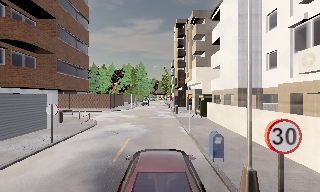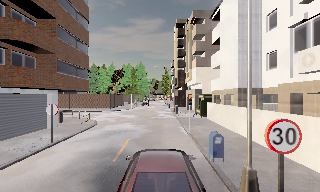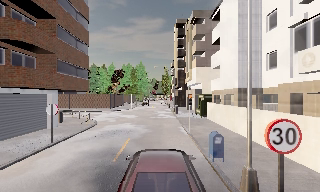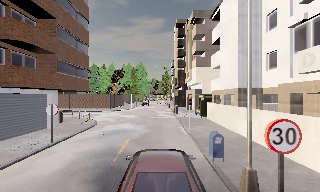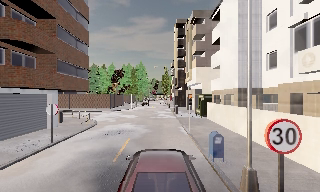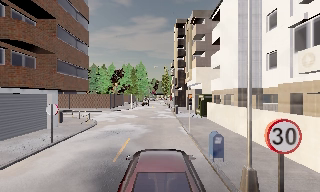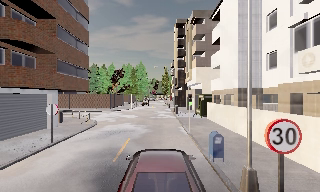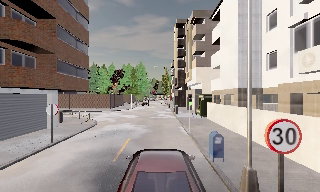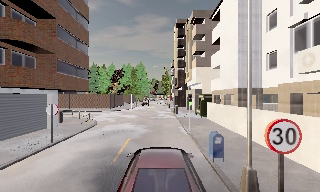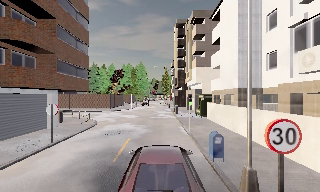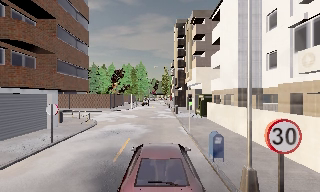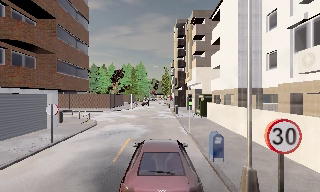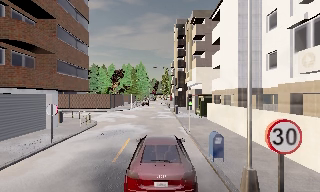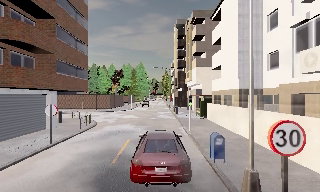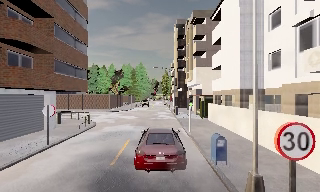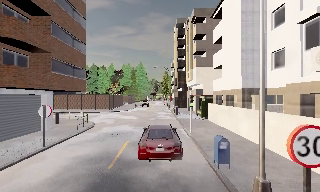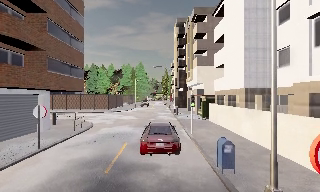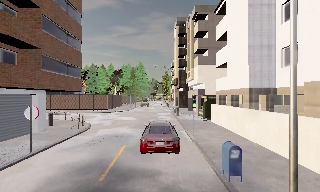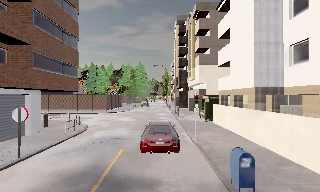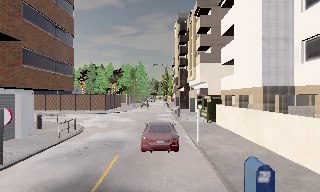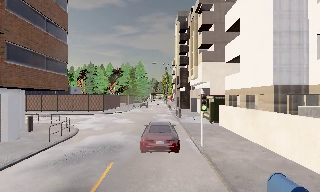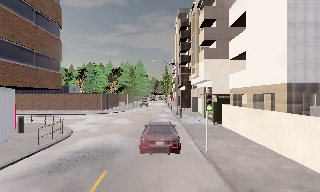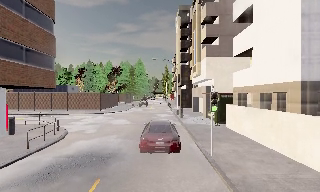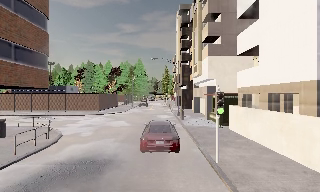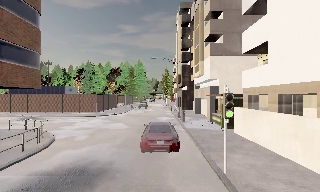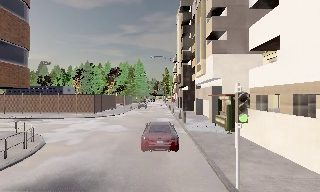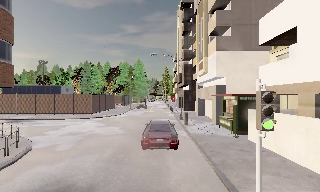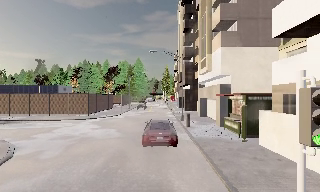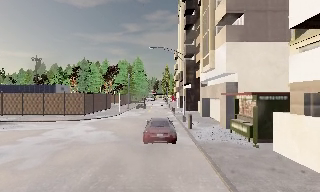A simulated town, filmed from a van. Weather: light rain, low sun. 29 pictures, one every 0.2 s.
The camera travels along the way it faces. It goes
forward.
0.0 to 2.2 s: The camera keeps its place and its aim.
2.2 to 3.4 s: The camera travels forward, about 1.5 m, so what stands in front looms larger. It gains speed.
3.4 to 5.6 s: The camera travels forward, about 10 m, so what stands in front looms larger.
The film runs forward here.
